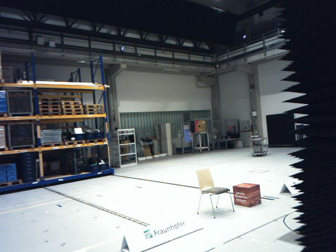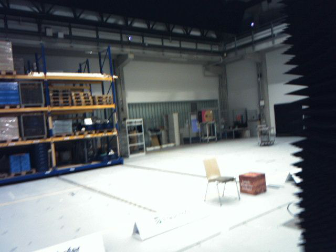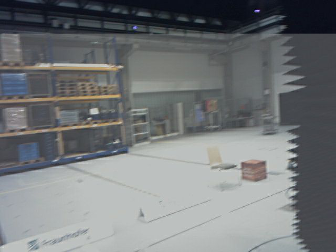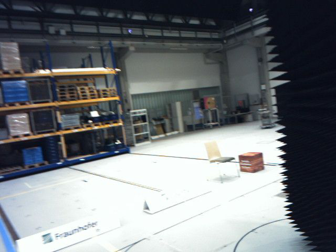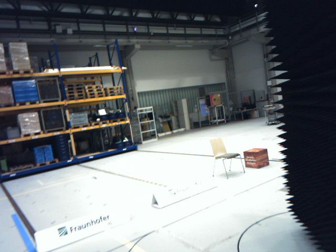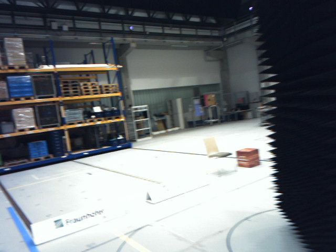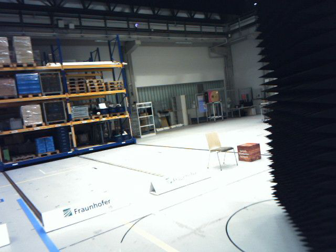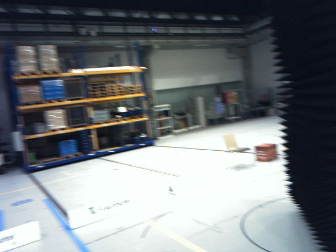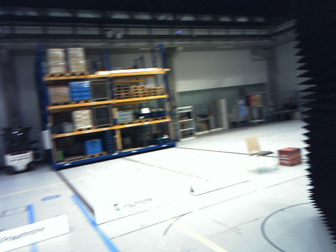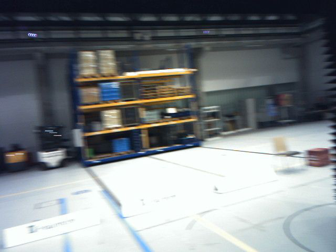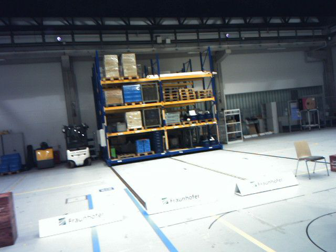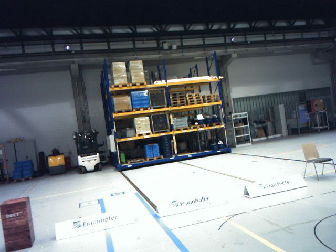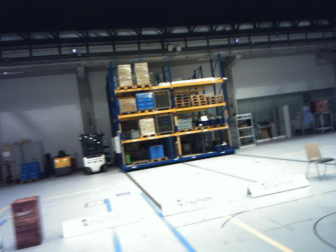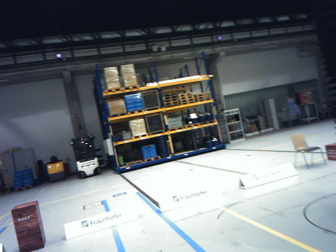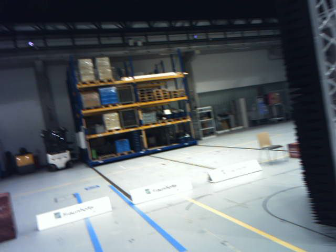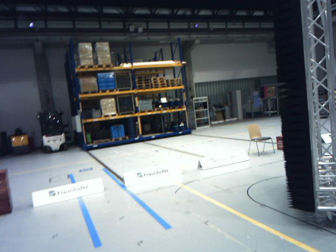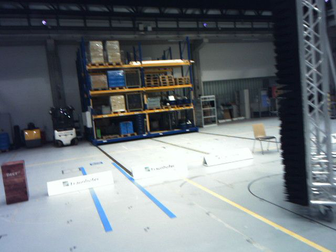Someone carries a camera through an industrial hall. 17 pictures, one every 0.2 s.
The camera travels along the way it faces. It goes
backward.
0.0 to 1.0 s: The camera travels backward, about 1 m, so what stands in front gets smaller.
1.0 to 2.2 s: The scene slides to the right, as the camera pans about 20 degrees to its left. It travels backward, about 1.2 m, so what stands in front gets smaller.
2.2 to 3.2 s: The camera travels backward, about 1.2 m, so what stands in front gets smaller. It gains speed.
The film runs backward here.
